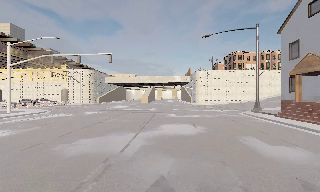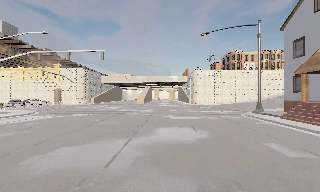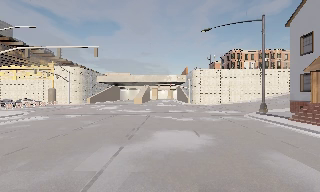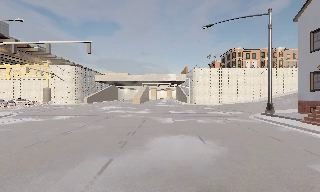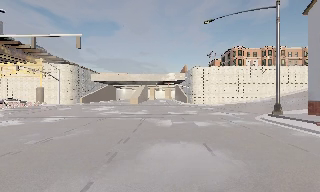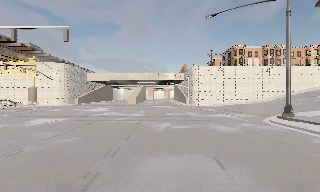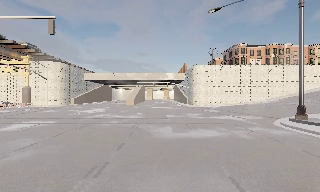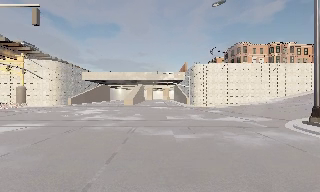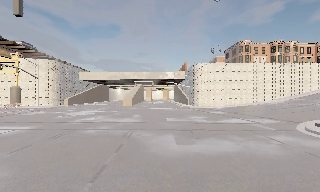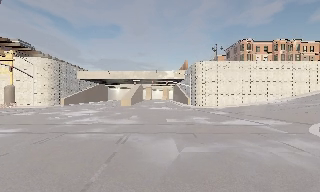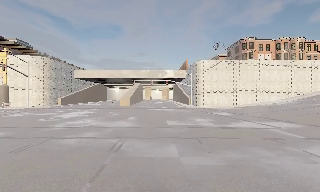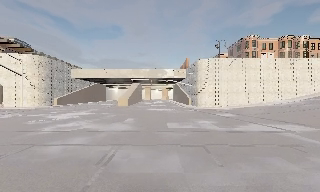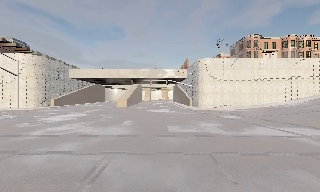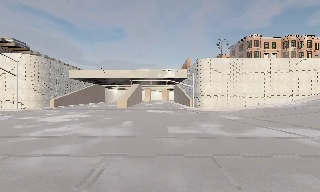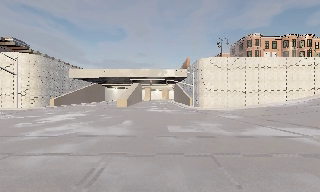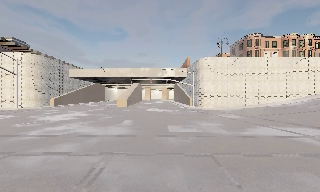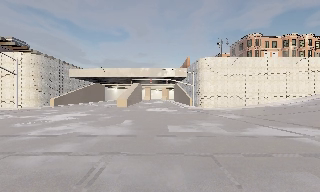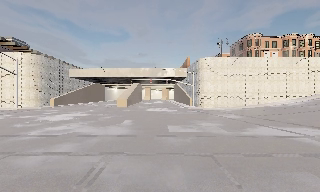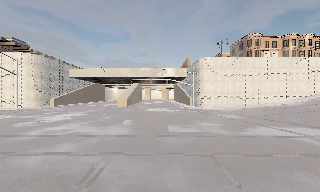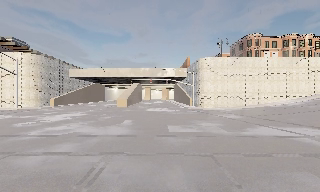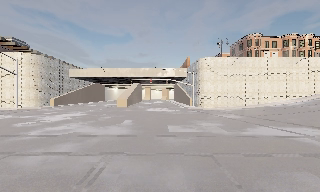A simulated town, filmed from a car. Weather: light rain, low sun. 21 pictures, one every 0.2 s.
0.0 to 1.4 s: The camera travels forward, about 9 m, so what stands in front looms larger.
1.4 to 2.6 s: The camera travels forward, about 5 m, so what stands in front looms larger. It loses speed.
2.6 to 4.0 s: The camera keeps its place and its aim.
The film runs forward here.
